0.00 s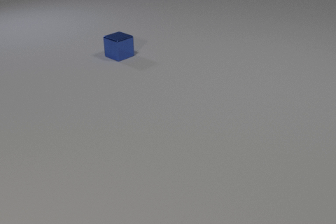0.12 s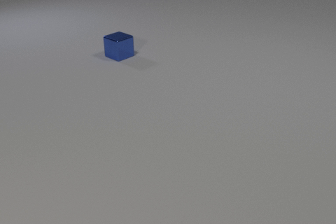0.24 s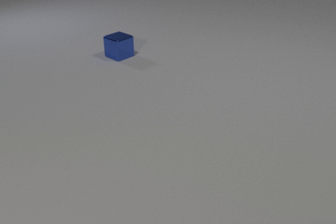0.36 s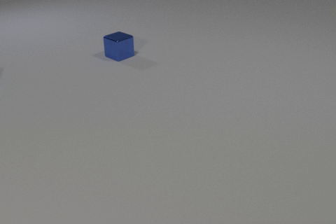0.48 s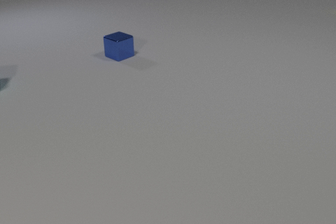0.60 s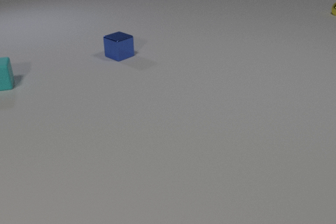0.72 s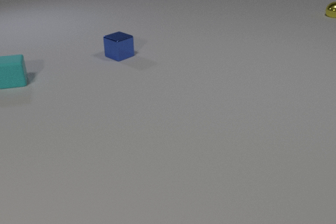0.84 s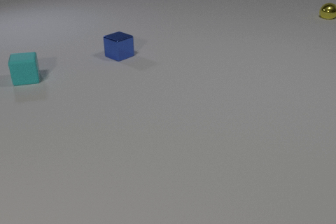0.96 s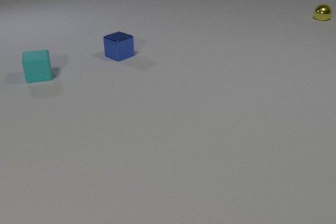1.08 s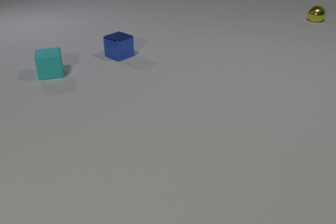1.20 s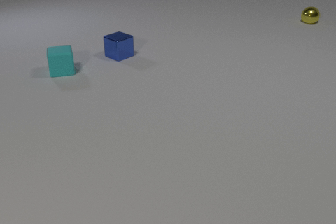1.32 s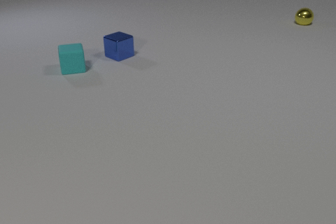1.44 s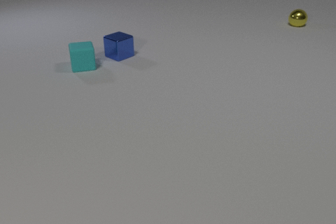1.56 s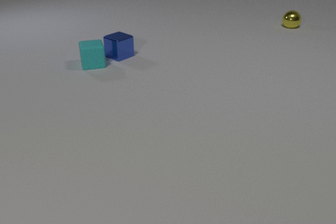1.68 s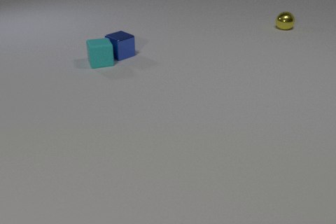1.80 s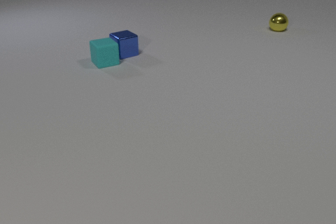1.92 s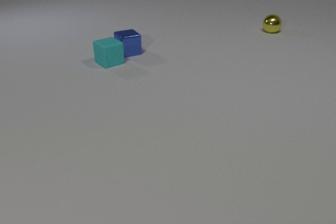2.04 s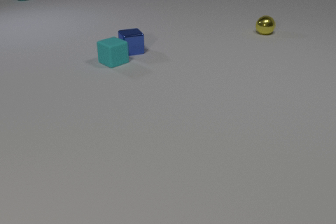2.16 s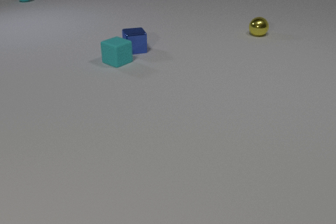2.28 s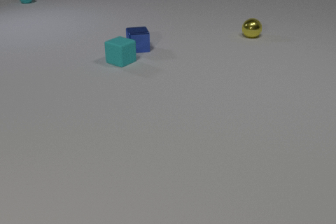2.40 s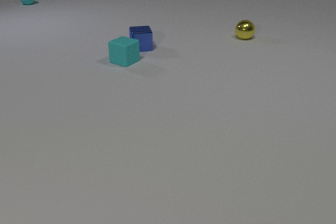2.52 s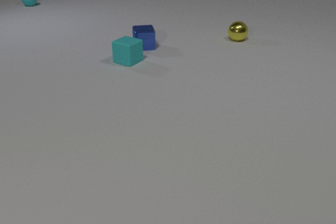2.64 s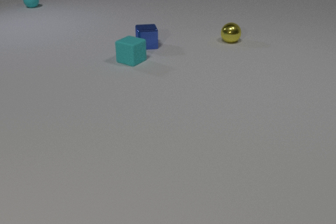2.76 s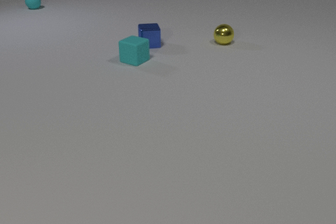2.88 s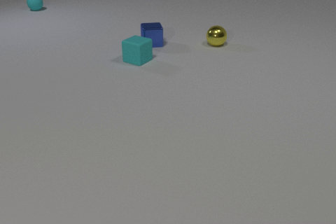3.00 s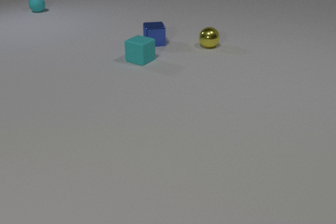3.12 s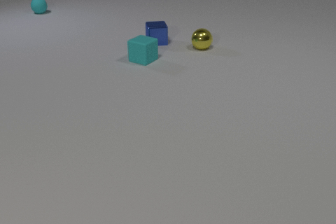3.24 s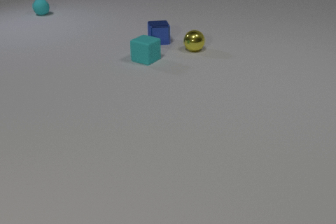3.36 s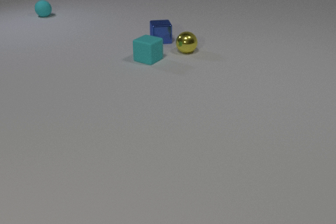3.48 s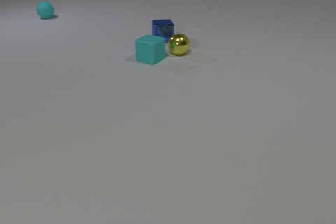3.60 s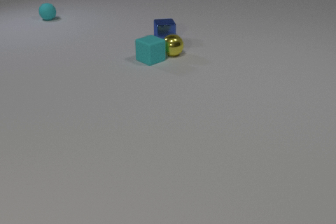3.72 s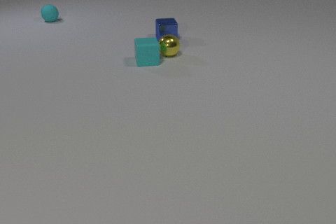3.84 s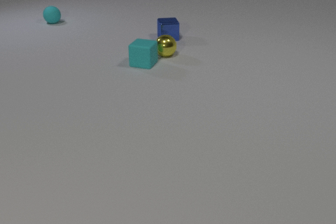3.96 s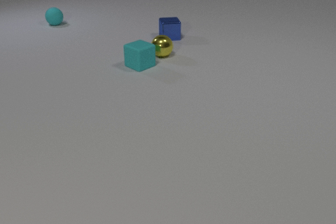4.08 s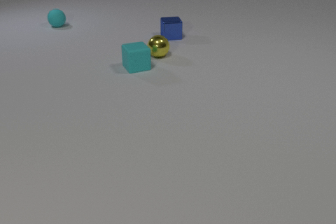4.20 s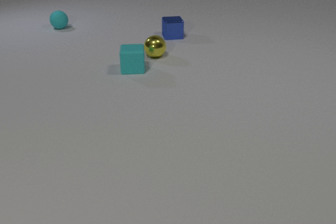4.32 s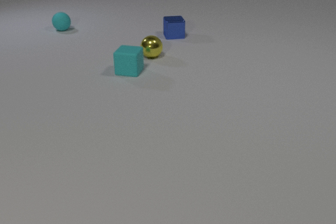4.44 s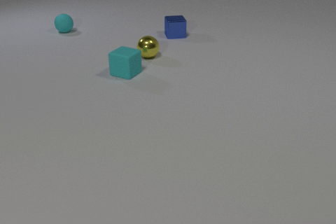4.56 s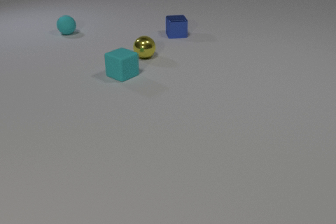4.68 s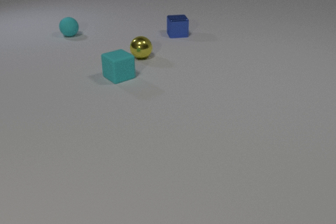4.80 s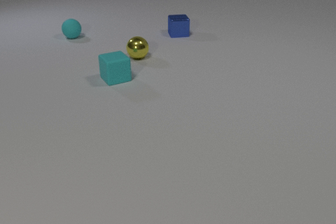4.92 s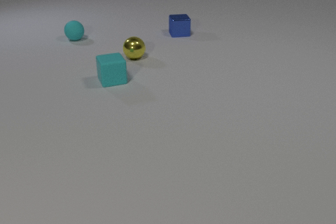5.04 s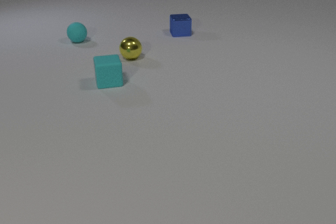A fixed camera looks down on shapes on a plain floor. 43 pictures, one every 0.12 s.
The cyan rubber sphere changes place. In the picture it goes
toward the camera.
0.00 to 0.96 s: The cyan rubber cube comes in at the left edge, slides to the right. The yellow metal sphere comes in at the right edge, rolls toward the camera and to the left.
0.96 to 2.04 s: The cyan rubber cube slides to the right, spins counterclockwise seen from above by about 30 degrees, its near face sliding to the right. The blue metal cube slides to the right and away from the camera, spins so that its near face slides to the left, clockwise seen from above. The yellow metal sphere rolls toward the camera and to the left. The cyan rubber sphere comes in at the top edge, rolls toward the camera. The cyan rubber cube and the blue metal cube collide.
2.04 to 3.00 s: The cyan rubber cube slides to the right. The blue metal cube slides to the right and away from the camera. The yellow metal sphere rolls to the left and toward the camera. The cyan rubber sphere rolls toward the camera.
3.00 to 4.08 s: The cyan rubber cube slides toward the camera, spins clockwise seen from above by about 135 degrees, its near face sliding to the left. The blue metal cube slides away from the camera and to the right. The yellow metal sphere rolls to the left and toward the camera. The cyan rubber sphere rolls toward the camera. The cyan rubber cube and the yellow metal sphere collide.
4.08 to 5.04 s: The cyan rubber cube slides toward the camera and to the left, spins so that its near face slides to the left, clockwise seen from above. The blue metal cube slides away from the camera and to the right. The yellow metal sphere rolls to the left. The cyan rubber sphere rolls toward the camera.
What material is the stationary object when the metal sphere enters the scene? metal.
How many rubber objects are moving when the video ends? 2.
What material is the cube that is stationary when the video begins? metal.
